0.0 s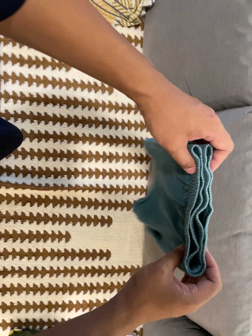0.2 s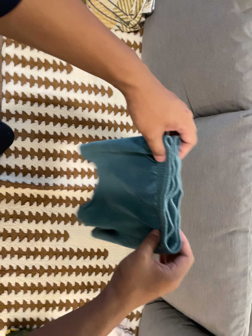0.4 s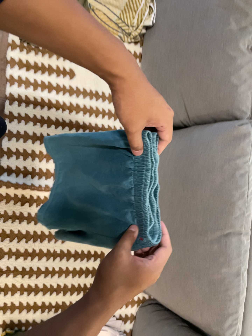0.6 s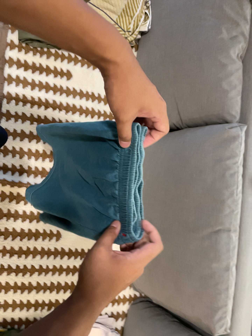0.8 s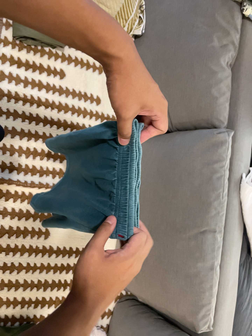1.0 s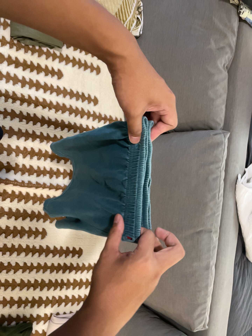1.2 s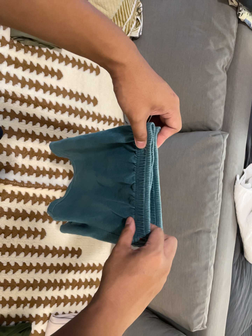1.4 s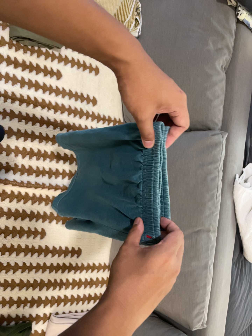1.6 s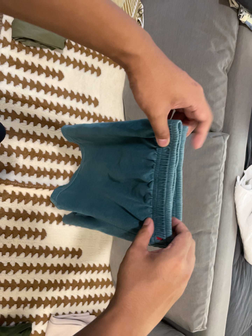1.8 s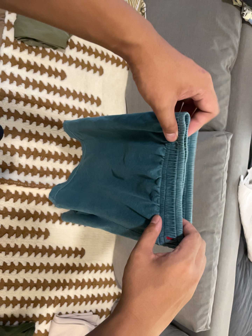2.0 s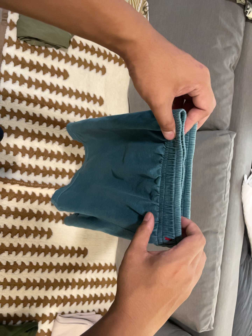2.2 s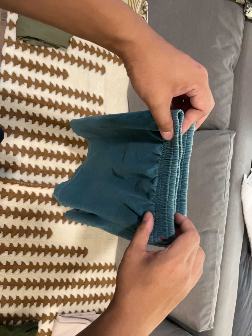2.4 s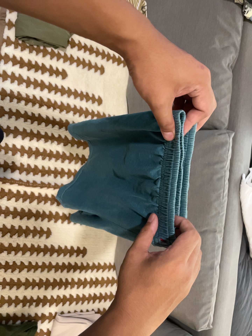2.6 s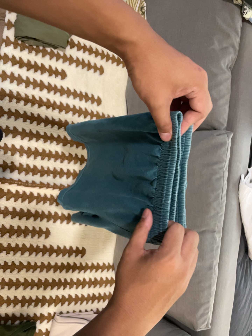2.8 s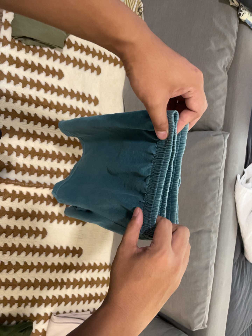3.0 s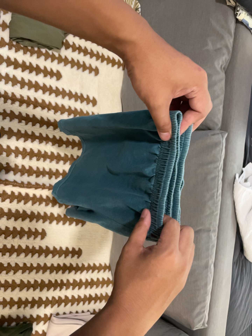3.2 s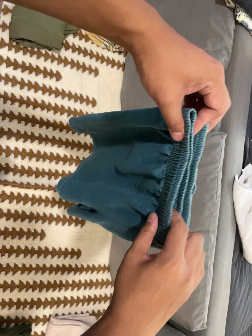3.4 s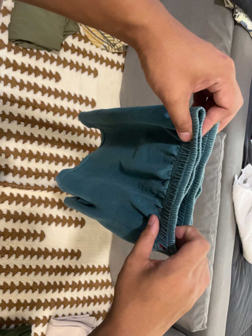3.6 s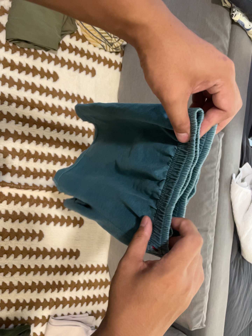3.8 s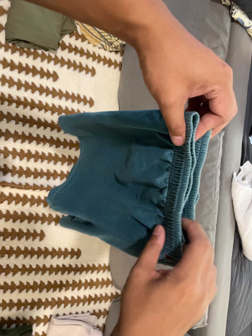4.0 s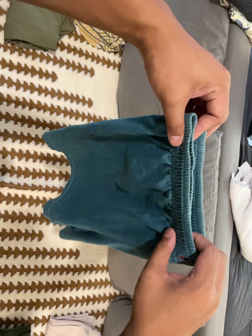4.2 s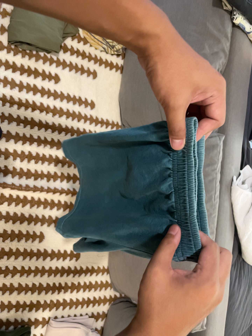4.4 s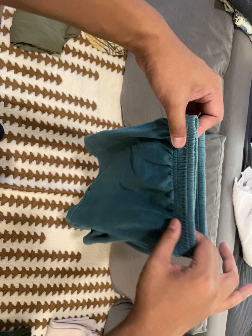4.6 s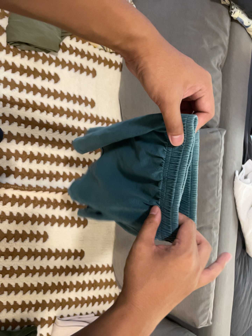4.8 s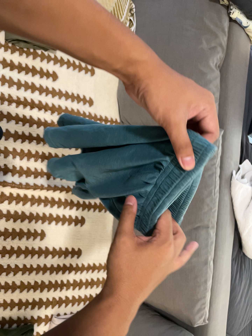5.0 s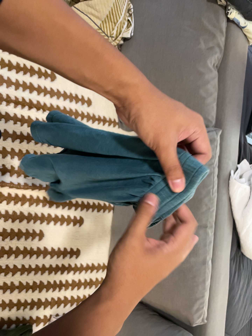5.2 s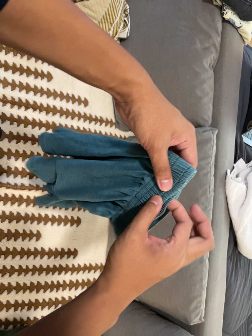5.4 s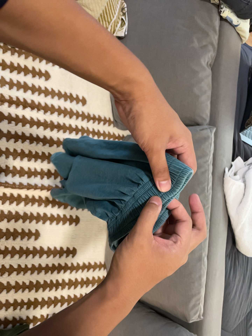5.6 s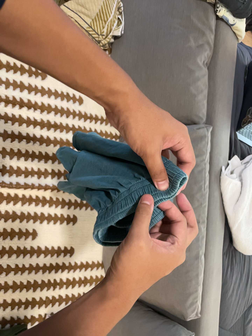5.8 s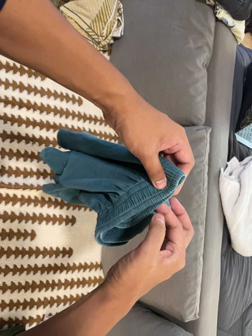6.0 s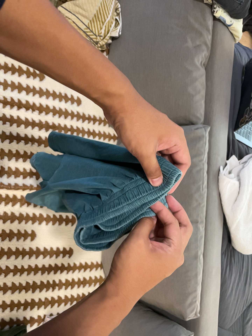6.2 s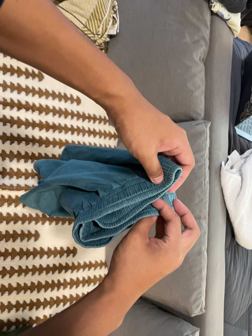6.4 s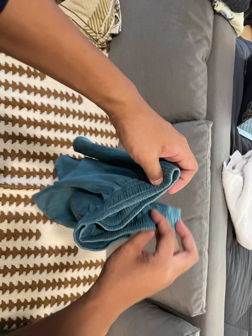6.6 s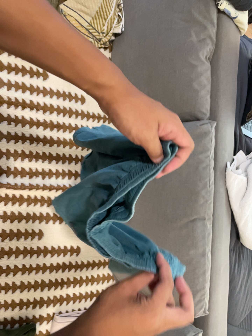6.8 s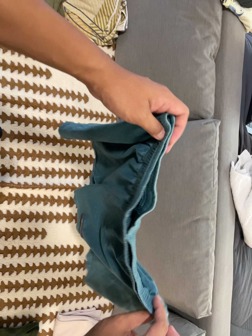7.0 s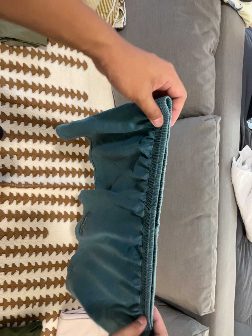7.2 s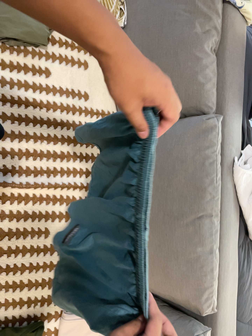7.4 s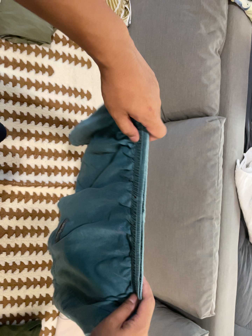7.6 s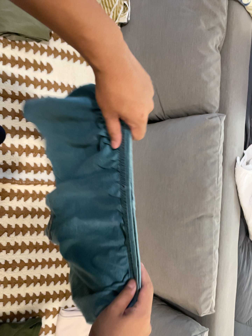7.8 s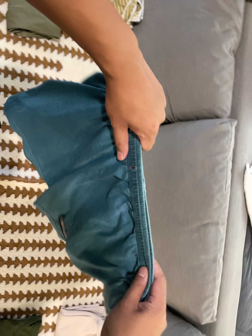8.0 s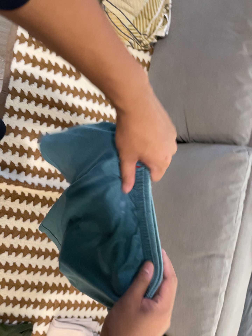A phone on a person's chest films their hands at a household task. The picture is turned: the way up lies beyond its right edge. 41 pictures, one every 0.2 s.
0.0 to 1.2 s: The camera pans to its right by about 15 degrees. It travels to its left and backward, about 16 cm.
1.2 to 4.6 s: The camera shifts only a little, or ends up much as it began.
4.6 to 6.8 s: The camera shifts only a little, or ends up much as it began.
6.8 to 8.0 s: The camera travels toward the top of its view and forward, about 9 cm, so close, fixed things drift downward. It rolls about its line of sight by about 10 degrees, and the scene rotates clockwise.
The film runs backward here.
